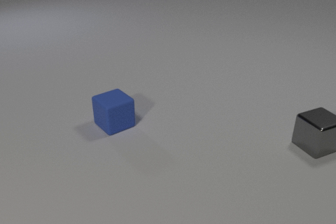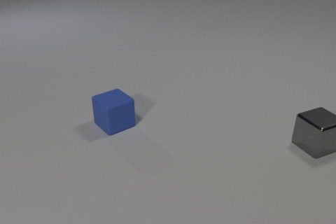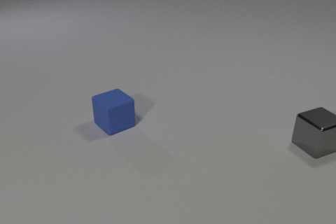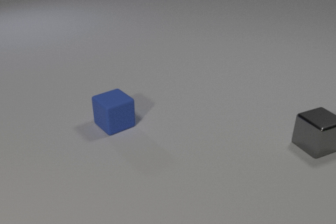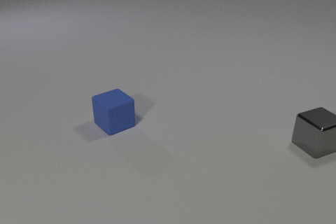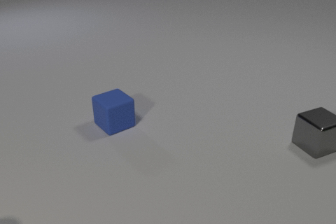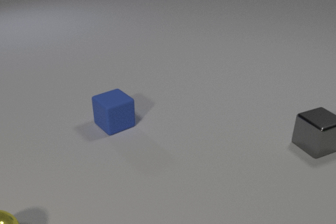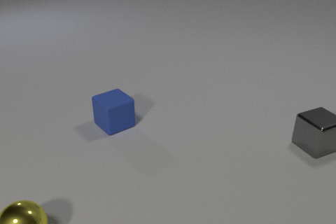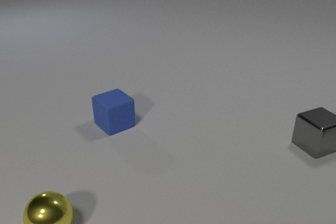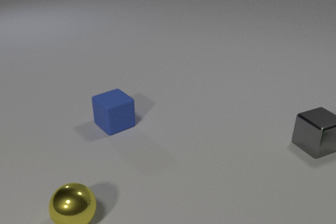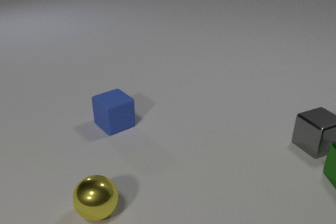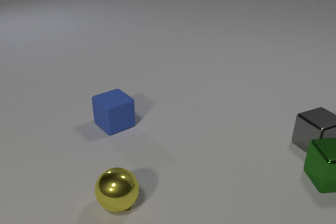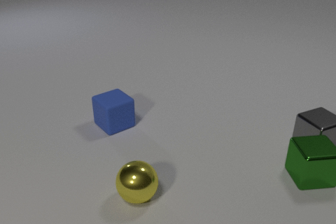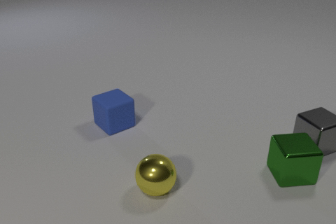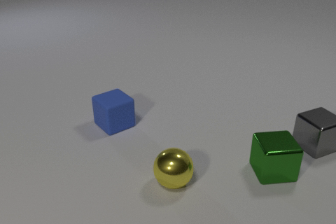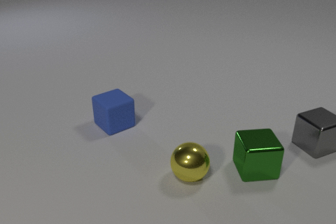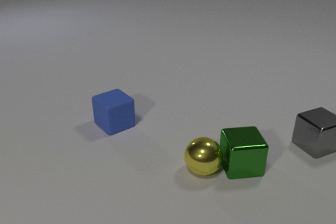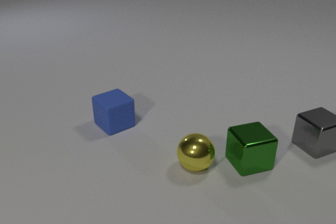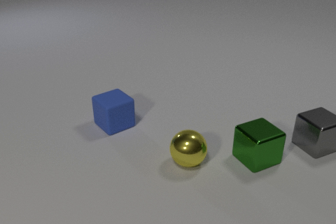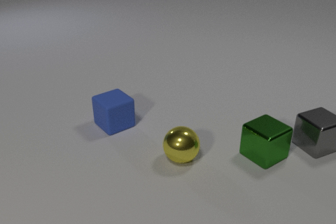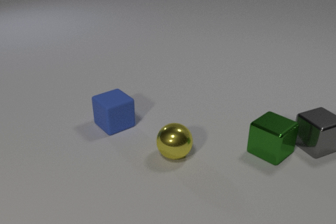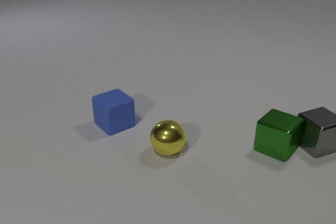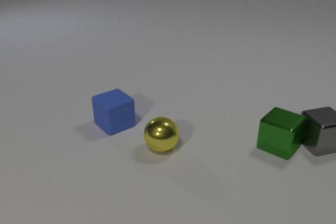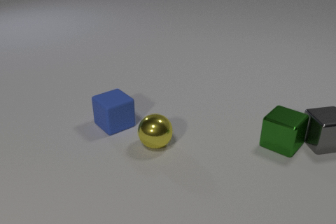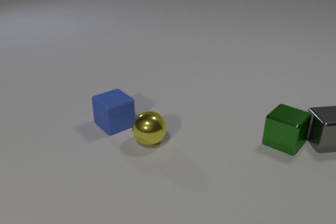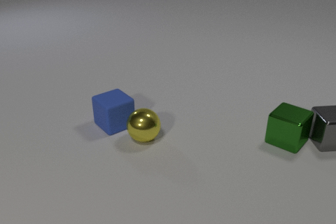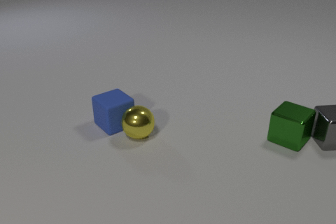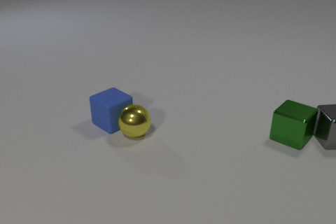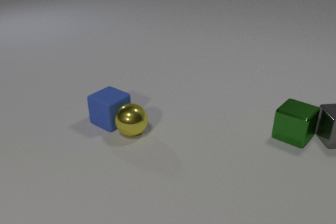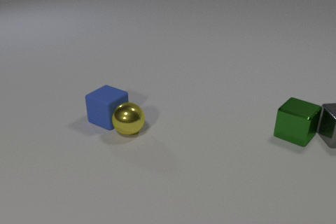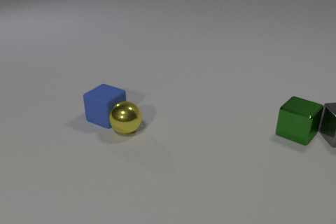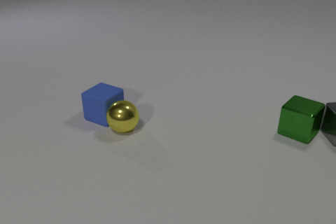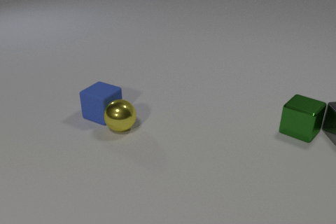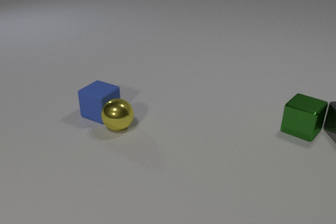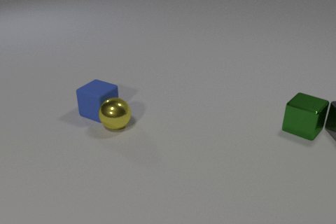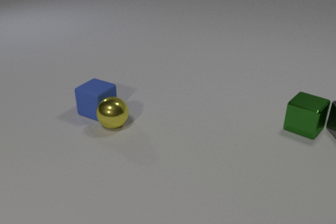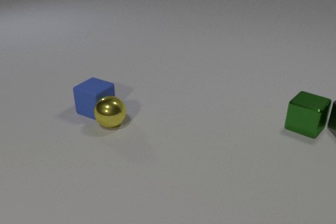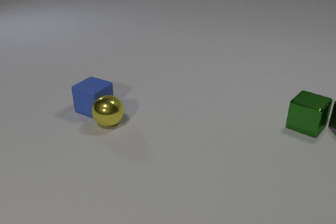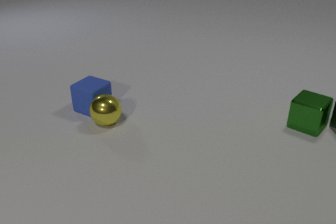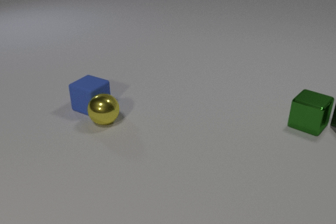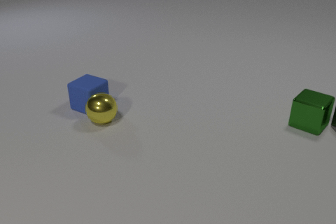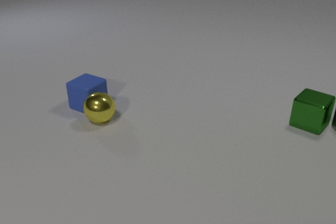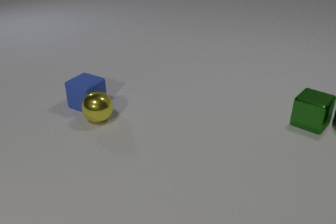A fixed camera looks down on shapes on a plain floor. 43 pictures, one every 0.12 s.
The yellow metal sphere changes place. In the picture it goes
away from the camera.
The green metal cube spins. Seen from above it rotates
counterclockwise.
0.00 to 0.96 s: The yellow metal sphere comes in at the bottom edge, rolls to the right.
0.96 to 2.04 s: The yellow metal sphere rolls to the right and away from the camera. The green metal cube comes in at the right edge, slides to the left. The yellow metal sphere and the green metal cube collide.
2.04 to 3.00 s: The yellow metal sphere rolls to the left and away from the camera. The green metal cube slides away from the camera and to the right, spins so that its near face slides to the right, counterclockwise seen from above. The gray metal cube slides away from the camera and to the right. The green metal cube and the gray metal cube collide.
3.00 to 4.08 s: The yellow metal sphere rolls to the left and away from the camera. The green metal cube slides away from the camera and to the right. The blue rubber cube slides away from the camera and to the left, spins so that its near face slides to the right, counterclockwise seen from above. The gray metal cube slides away from the camera and to the right. The yellow metal sphere and the blue rubber cube collide.
4.08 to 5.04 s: The yellow metal sphere rolls to the left and away from the camera. The green metal cube slides away from the camera and to the right. The blue rubber cube slides away from the camera and to the left. The gray metal cube slides away from the camera.
What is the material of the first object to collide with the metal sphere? metal.
Are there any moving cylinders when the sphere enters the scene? no.
How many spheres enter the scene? 1.
